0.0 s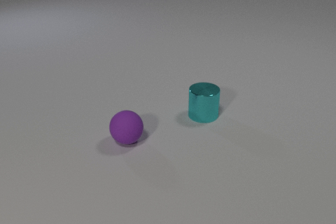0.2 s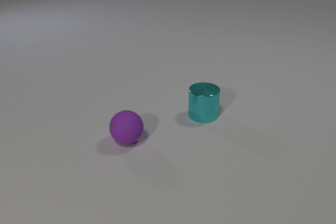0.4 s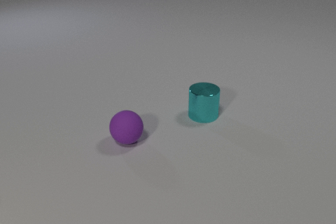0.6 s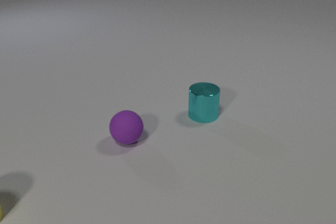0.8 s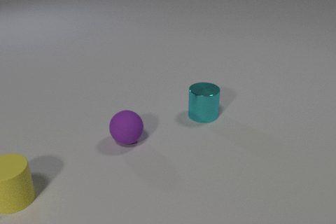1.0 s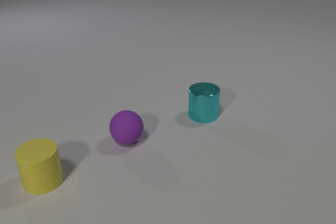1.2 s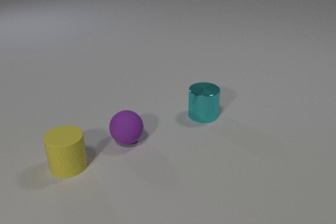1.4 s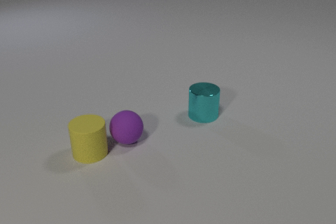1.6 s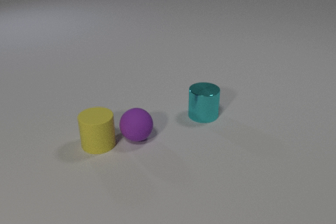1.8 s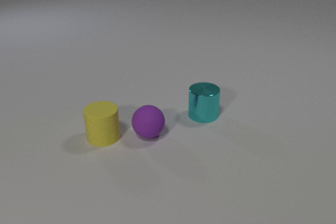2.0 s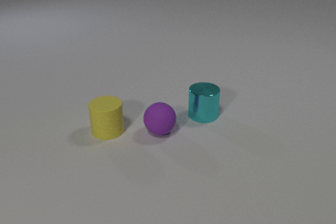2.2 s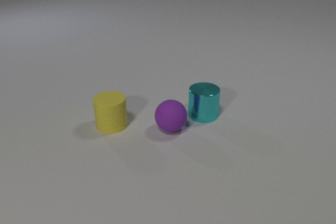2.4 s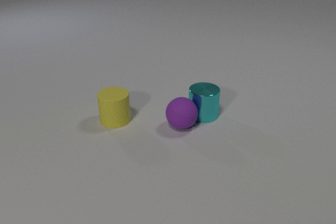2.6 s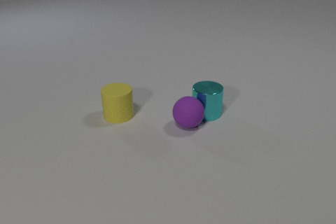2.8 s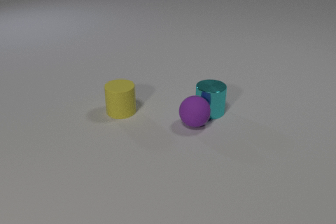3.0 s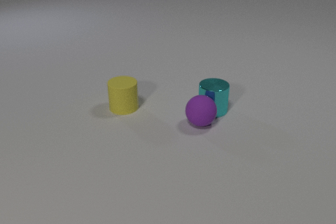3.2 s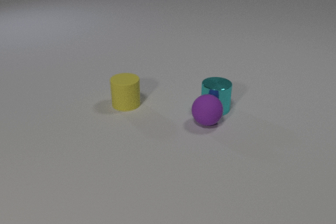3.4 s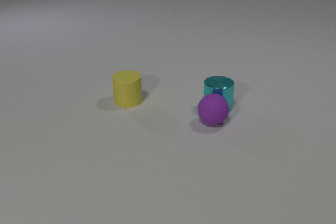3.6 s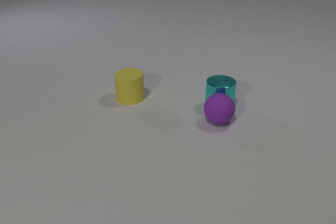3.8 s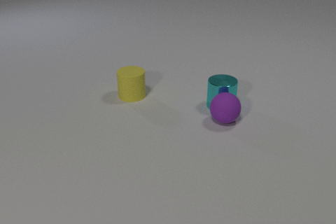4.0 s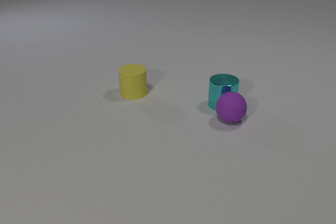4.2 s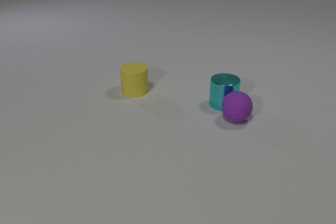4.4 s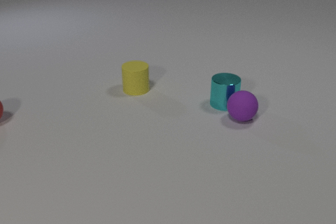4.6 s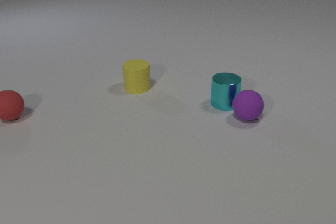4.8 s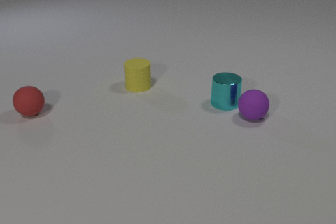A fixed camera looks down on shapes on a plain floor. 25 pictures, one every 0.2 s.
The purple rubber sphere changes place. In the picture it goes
to the right.
0.0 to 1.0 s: The yellow rubber cylinder comes in at the left edge, slides to the right and away from the camera.
1.0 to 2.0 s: The yellow rubber cylinder slides away from the camera and to the right. The purple rubber sphere rolls to the right and away from the camera. The yellow rubber cylinder and the purple rubber sphere collide.
2.0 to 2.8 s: The yellow rubber cylinder slides away from the camera. The purple rubber sphere rolls to the right and away from the camera. The cyan metal cylinder slides away from the camera and to the right. The purple rubber sphere and the cyan metal cylinder collide.
2.8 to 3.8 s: The yellow rubber cylinder slides away from the camera. The purple rubber sphere rolls to the right. The cyan metal cylinder slides away from the camera and to the right.
3.8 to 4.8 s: The yellow rubber cylinder slides away from the camera. The purple rubber sphere rolls to the right and away from the camera. The red rubber sphere comes in at the left edge, rolls to the right.
What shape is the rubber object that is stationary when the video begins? sphere.
Are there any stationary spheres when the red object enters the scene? no.
How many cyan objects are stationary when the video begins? 1.
